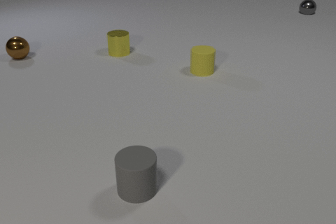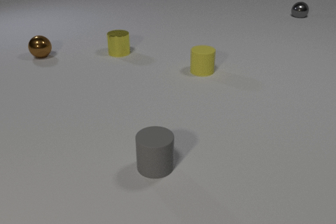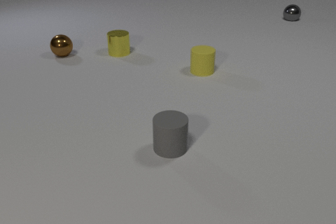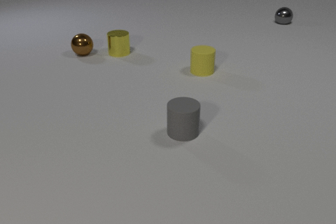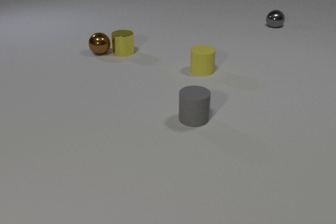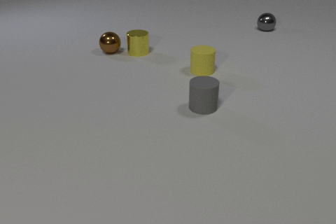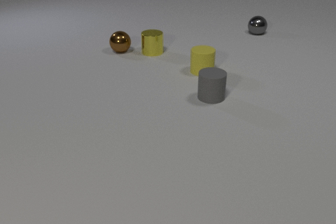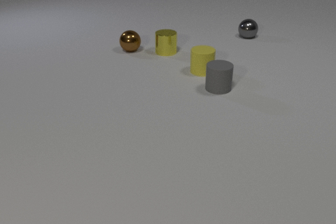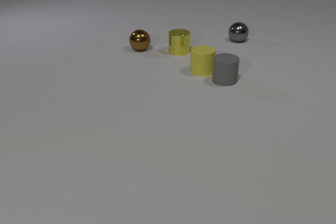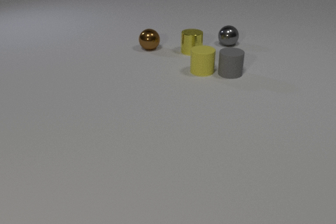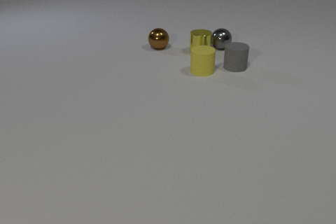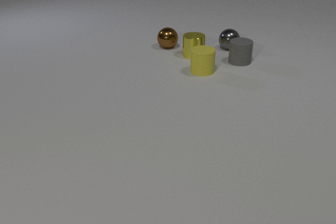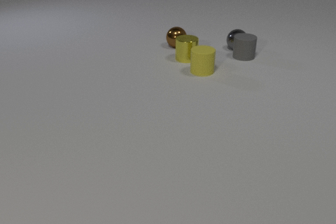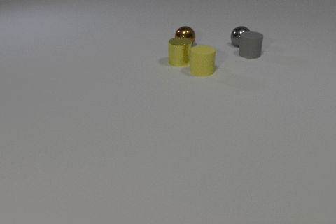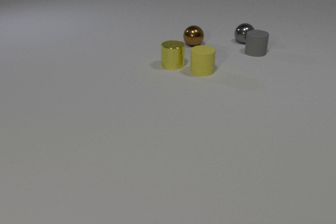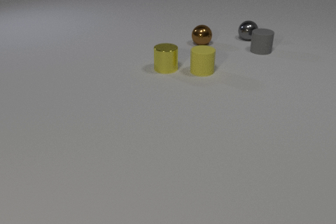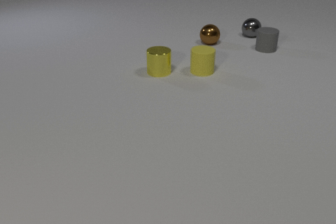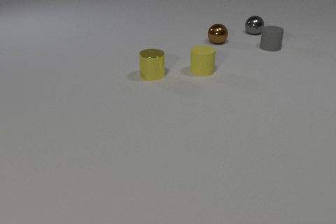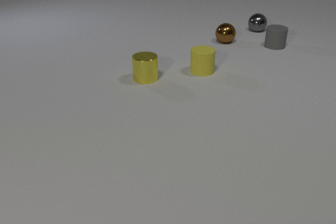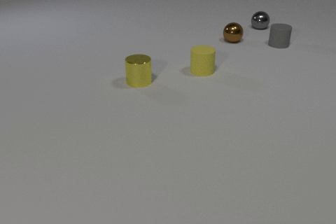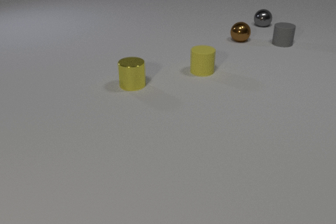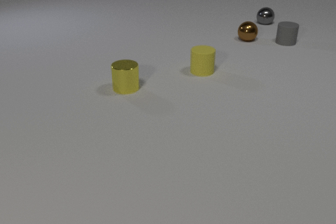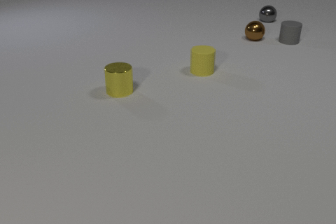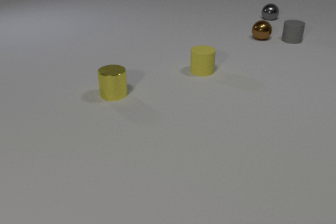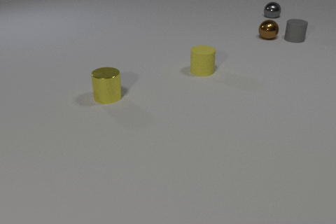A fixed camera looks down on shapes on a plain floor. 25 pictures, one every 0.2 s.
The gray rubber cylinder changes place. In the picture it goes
away from the camera.
The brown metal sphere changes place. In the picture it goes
to the right.
0.0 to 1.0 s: The brown metal sphere rolls to the right. The yellow metal cylinder slides to the right. The gray metal sphere rolls toward the camera and to the left. The gray rubber cylinder slides away from the camera and to the right. The brown metal sphere and the yellow metal cylinder collide.
1.0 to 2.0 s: The brown metal sphere rolls to the right. The yellow metal cylinder slides to the right. The gray metal sphere rolls toward the camera and to the left. The gray rubber cylinder slides away from the camera. The yellow metal cylinder and the gray metal sphere collide.
2.0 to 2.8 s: The brown metal sphere rolls to the right. The yellow metal cylinder slides toward the camera and to the left. The gray metal sphere rolls to the right and away from the camera. The gray rubber cylinder slides away from the camera and to the right. The gray metal sphere and the gray rubber cylinder collide.
2.8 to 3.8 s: The brown metal sphere rolls to the right. The yellow metal cylinder slides toward the camera and to the left. The gray metal sphere rolls away from the camera. The gray rubber cylinder slides away from the camera and to the right.
3.8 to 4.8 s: The brown metal sphere rolls to the right and away from the camera. The yellow metal cylinder slides to the left and toward the camera. The gray metal sphere rolls away from the camera. The gray rubber cylinder slides away from the camera and to the right.
What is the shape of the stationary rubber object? cylinder.
Are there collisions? yes.
Are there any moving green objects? no.
